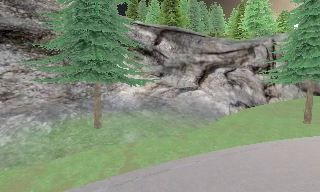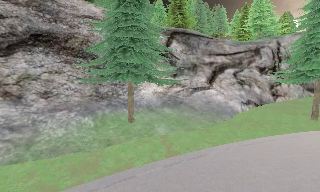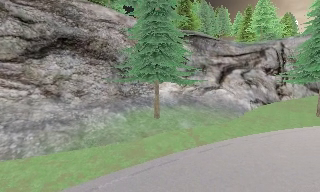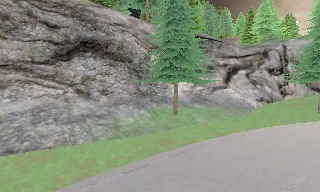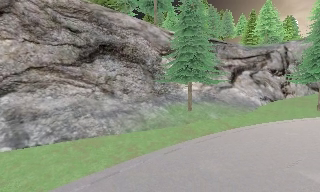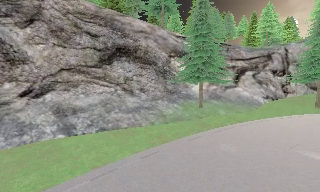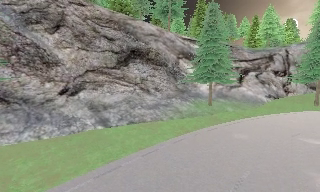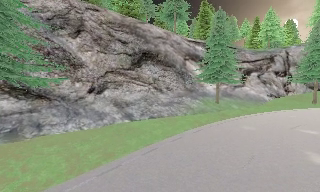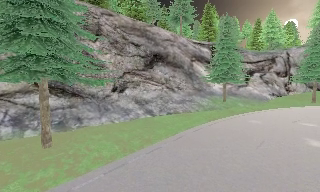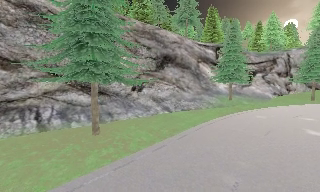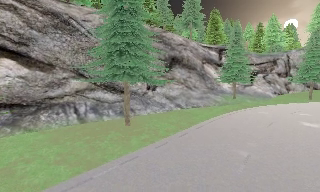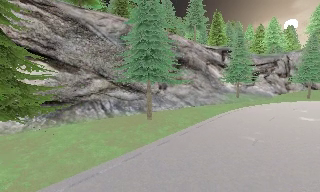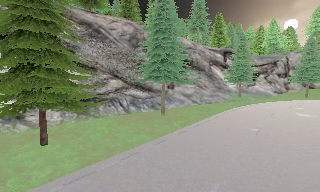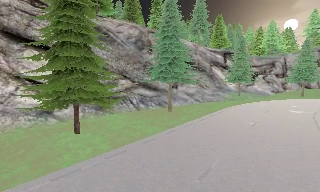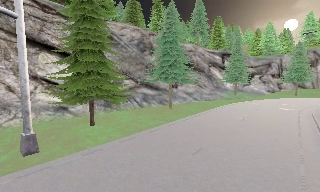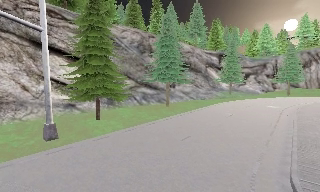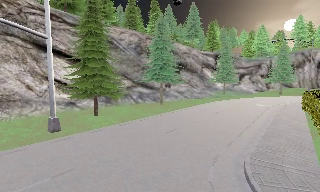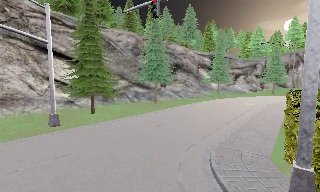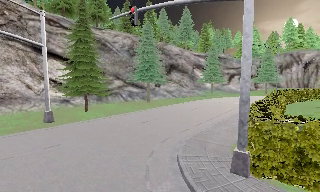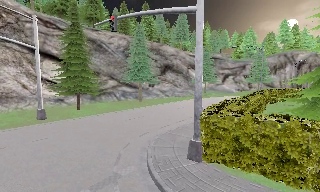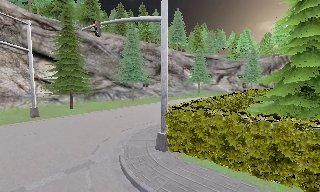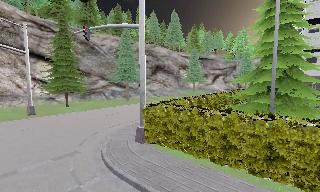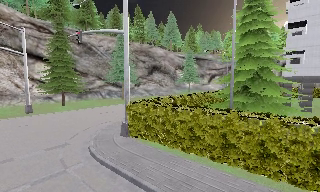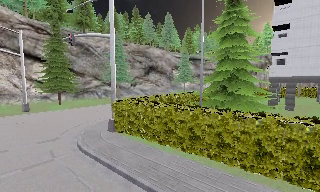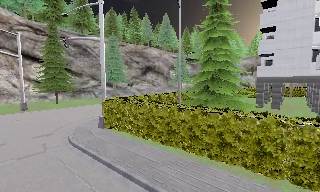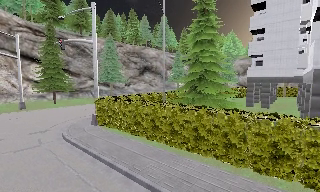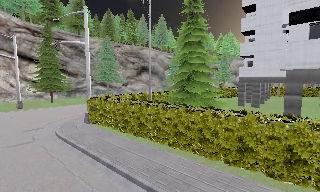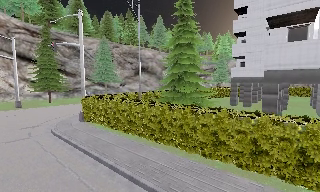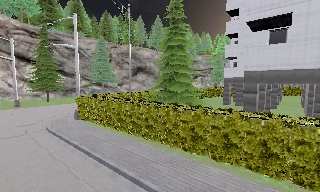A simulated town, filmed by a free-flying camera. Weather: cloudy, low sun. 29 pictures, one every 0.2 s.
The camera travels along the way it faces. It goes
backward.
0.0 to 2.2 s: The camera travels backward and to its left, about 25 m, so what stands in front gets smaller.
2.2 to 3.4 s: The camera travels backward, about 9 m, so what stands in front gets smaller.
3.4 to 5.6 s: The camera travels to its right and backward, about 13 m, so close, fixed things drift to the left. It loses speed.
The film runs backward here.
